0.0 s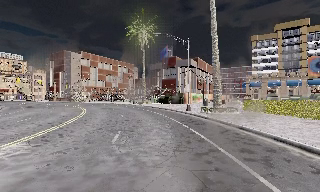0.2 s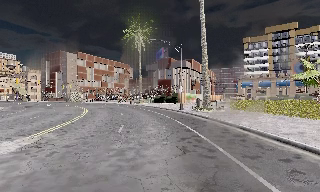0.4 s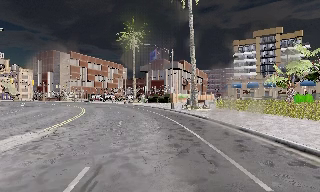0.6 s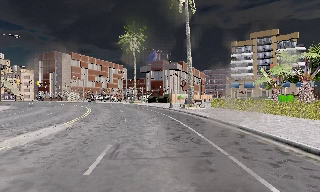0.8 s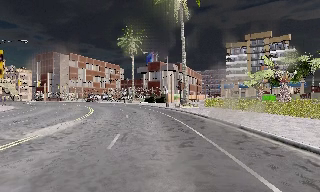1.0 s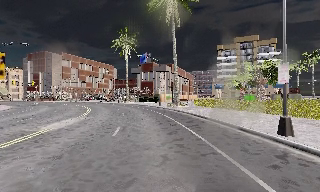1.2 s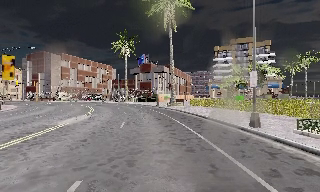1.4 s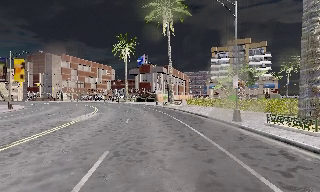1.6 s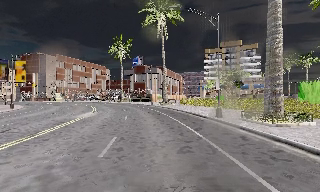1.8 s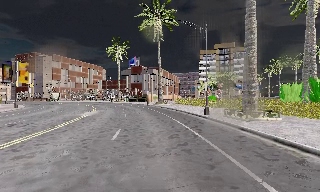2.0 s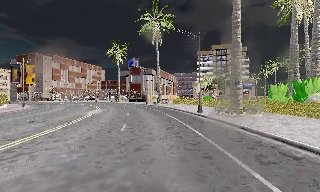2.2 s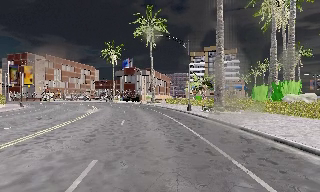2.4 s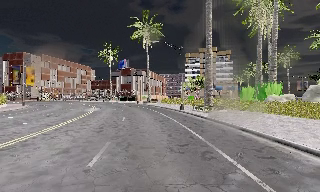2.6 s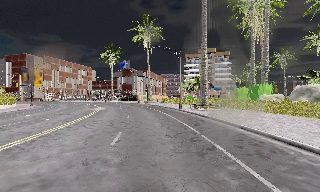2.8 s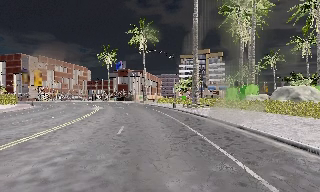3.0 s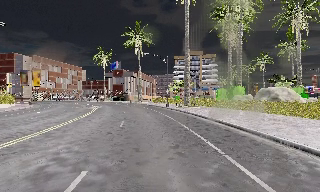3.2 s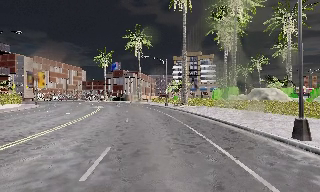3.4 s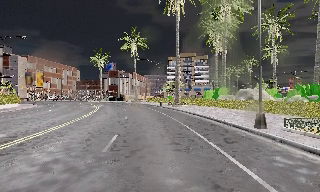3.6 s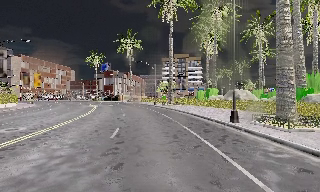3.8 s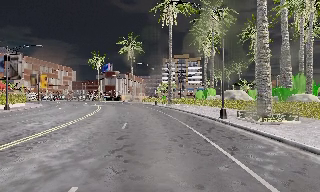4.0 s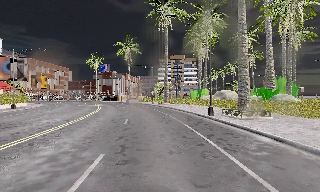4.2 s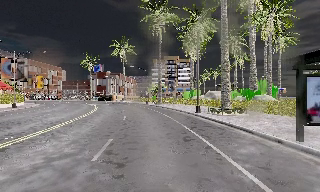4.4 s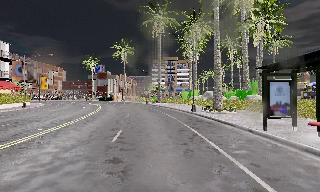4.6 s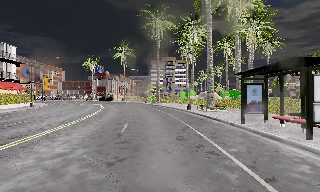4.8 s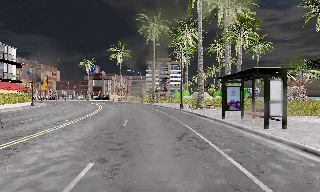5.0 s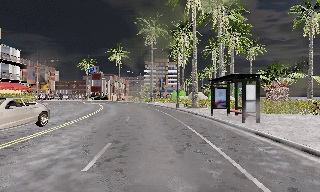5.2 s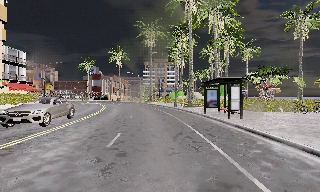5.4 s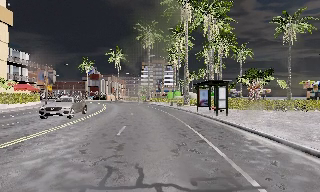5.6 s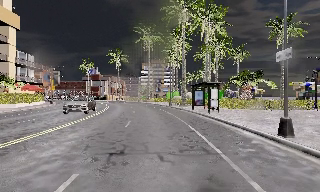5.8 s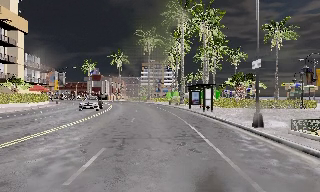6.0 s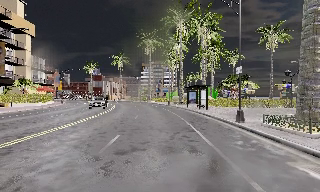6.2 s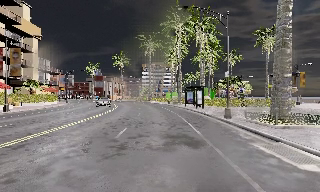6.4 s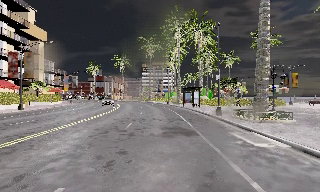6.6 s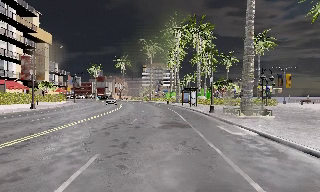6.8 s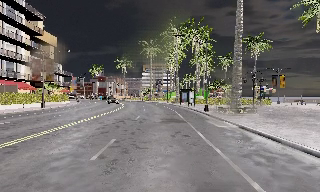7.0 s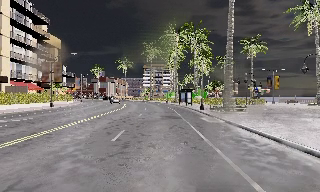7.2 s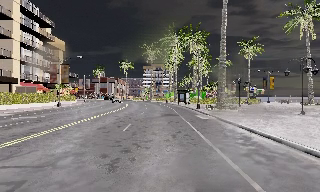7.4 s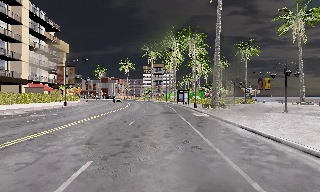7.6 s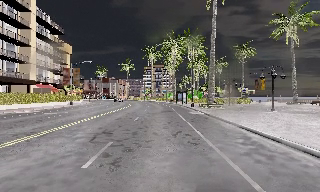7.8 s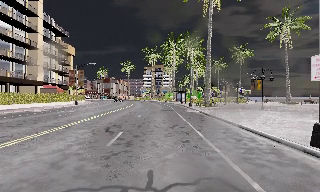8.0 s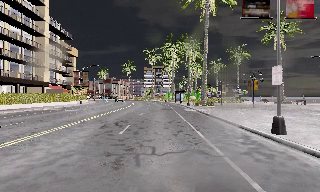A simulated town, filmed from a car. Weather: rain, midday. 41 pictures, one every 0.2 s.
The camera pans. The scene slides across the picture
to the left.
The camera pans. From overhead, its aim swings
clockwise.
0.0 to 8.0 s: The camera pans to its right, which is clockwise from overhead, by about 30 degrees. It travels backward, about 70 m.
The film runs backward here.
